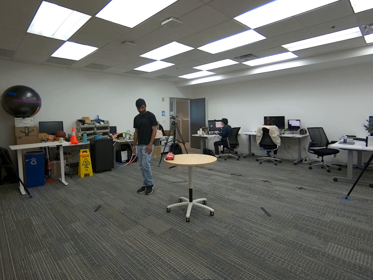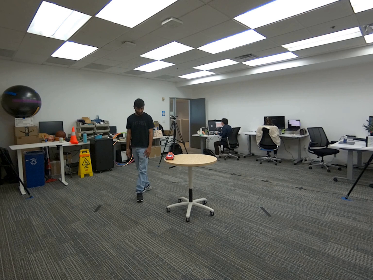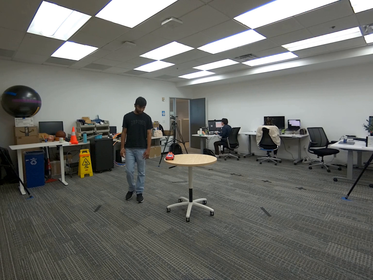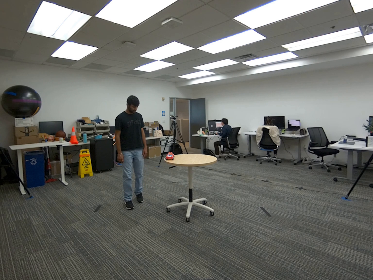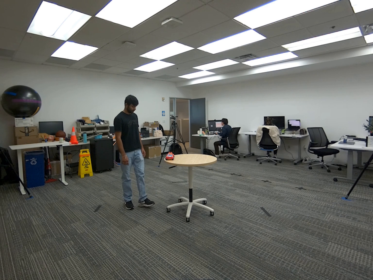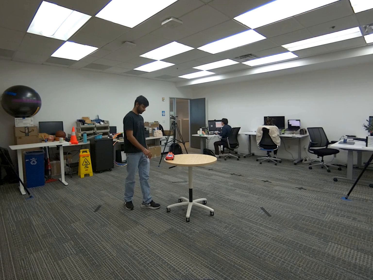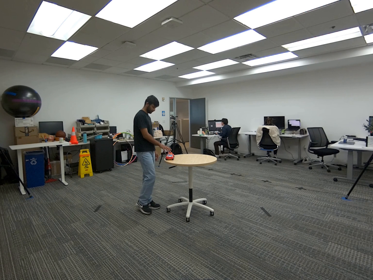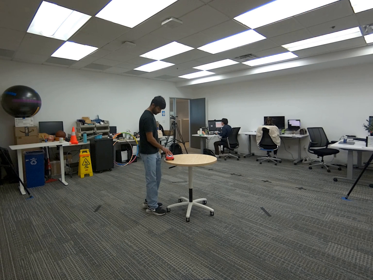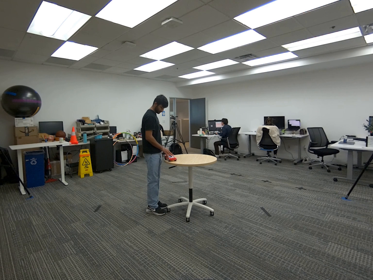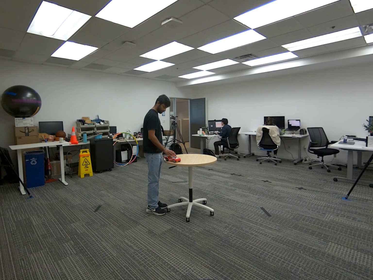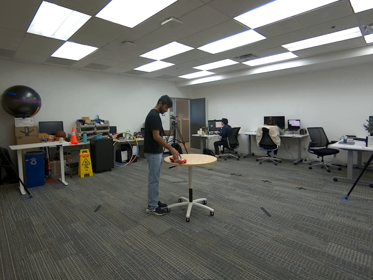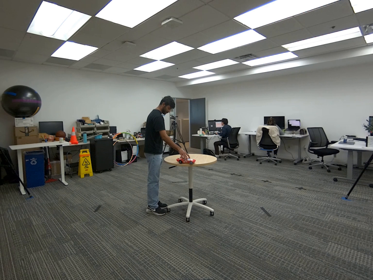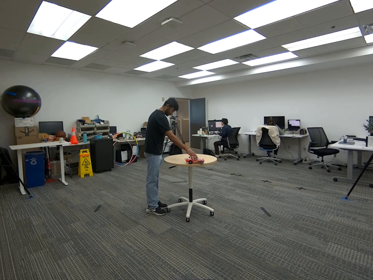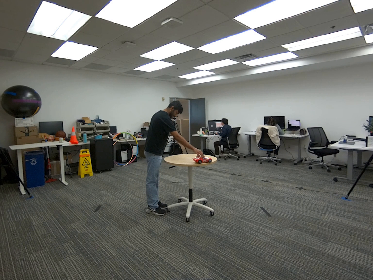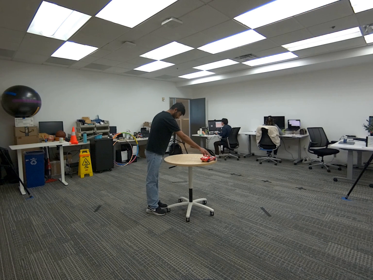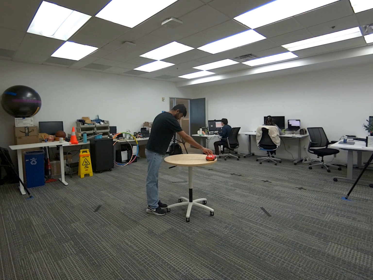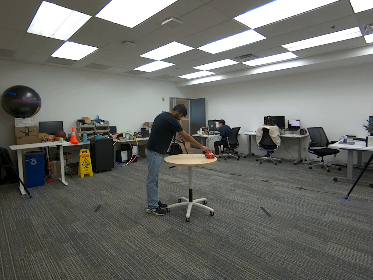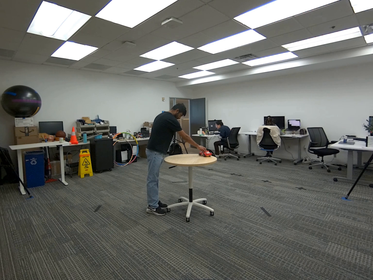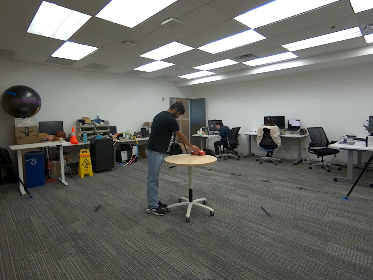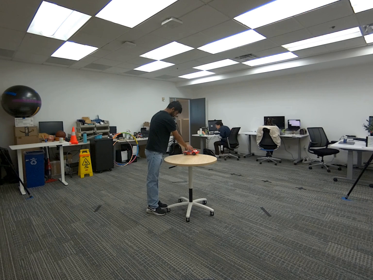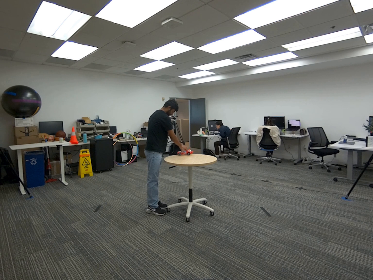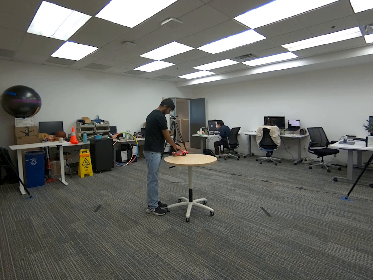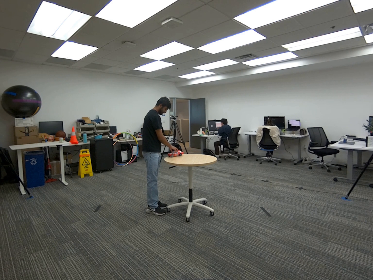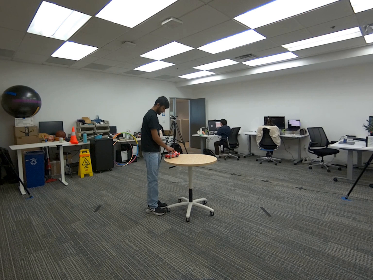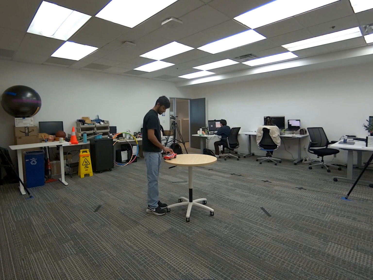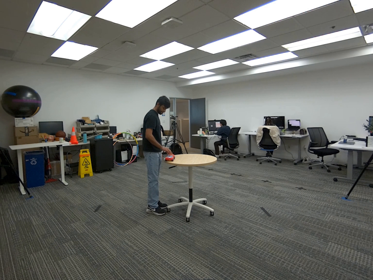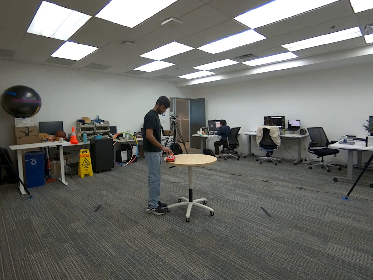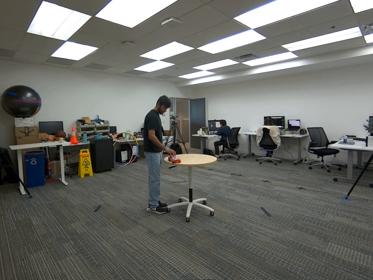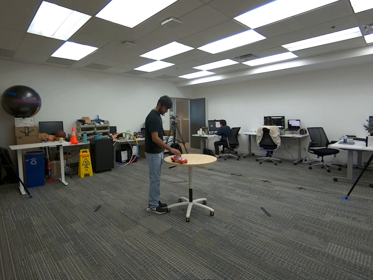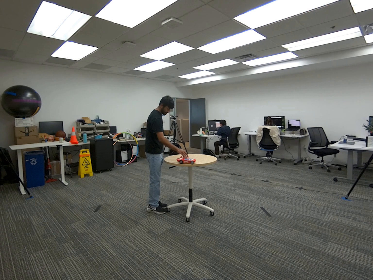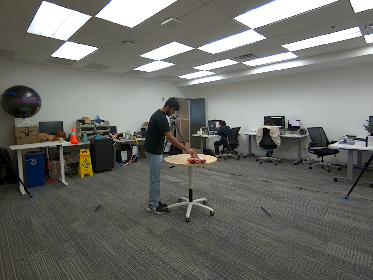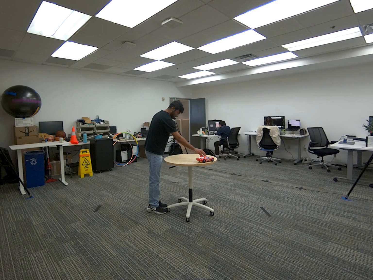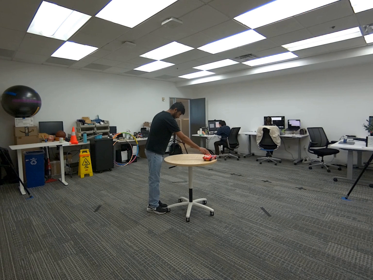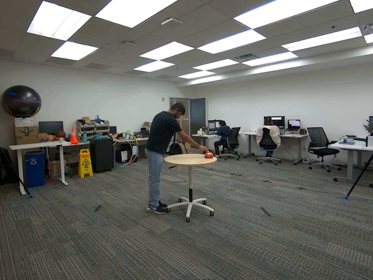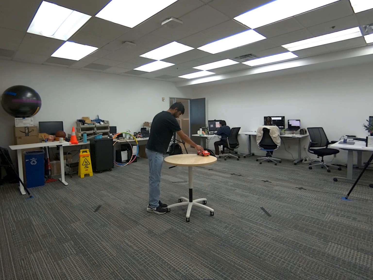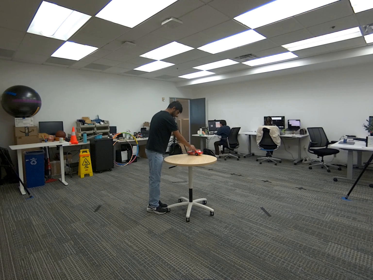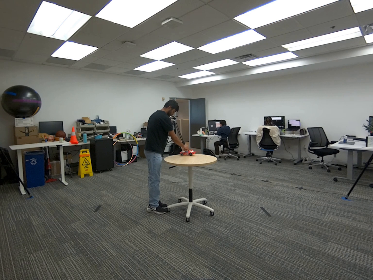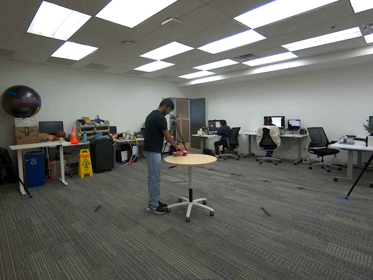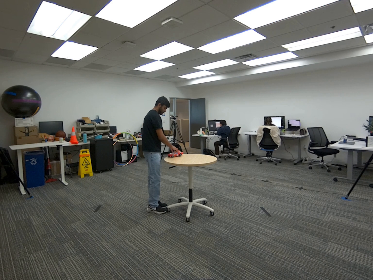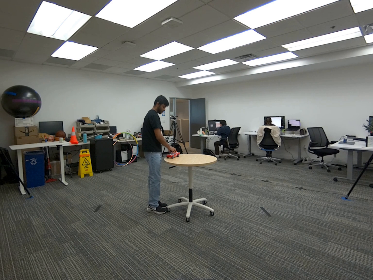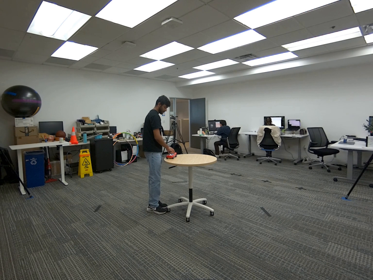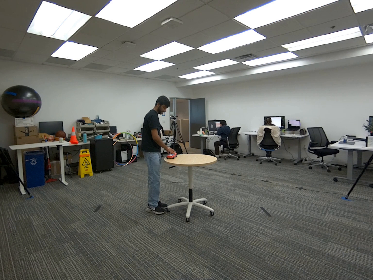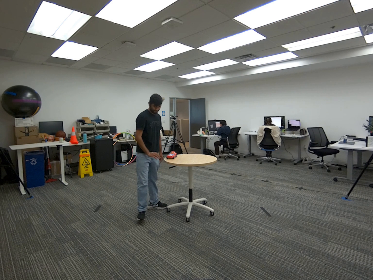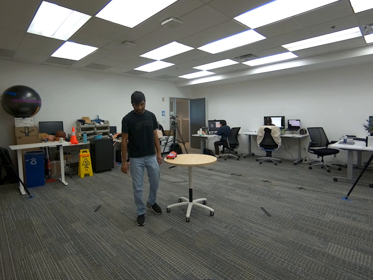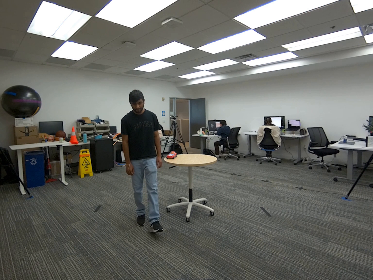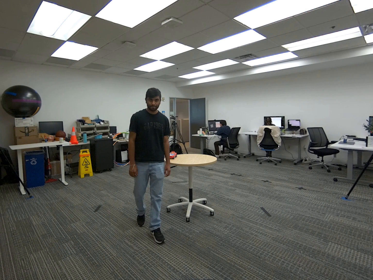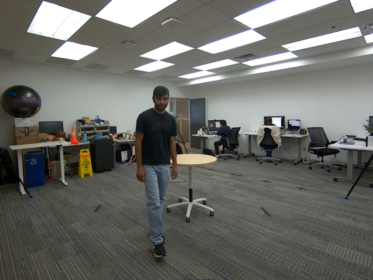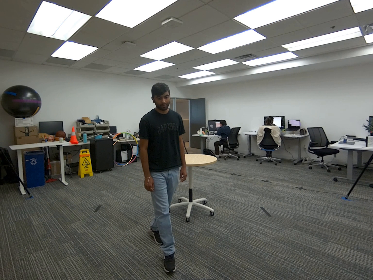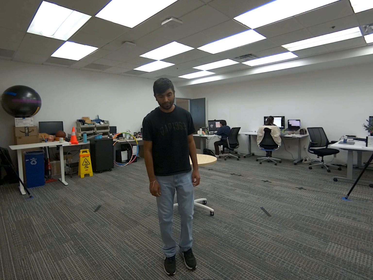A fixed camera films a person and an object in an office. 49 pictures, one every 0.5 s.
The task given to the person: Walk to the toy car on the round table, put your right hand on the toy car and roll the car around the surface of the table until finished.
